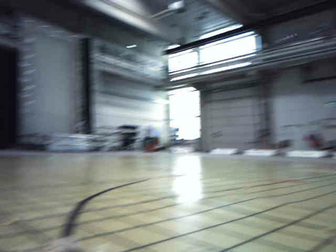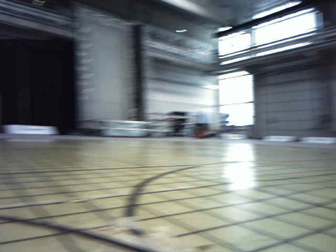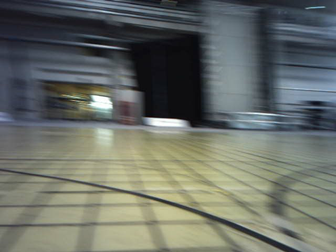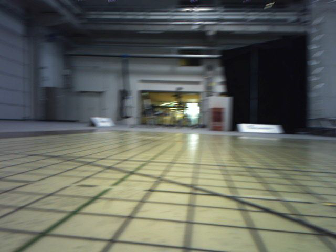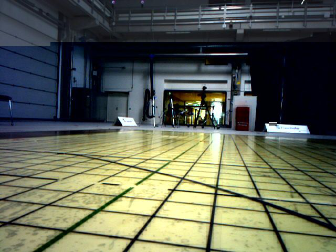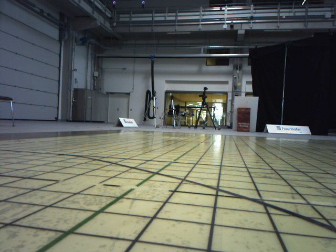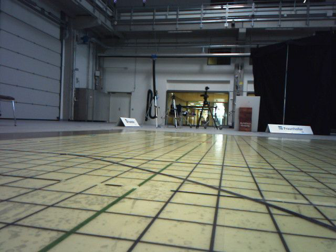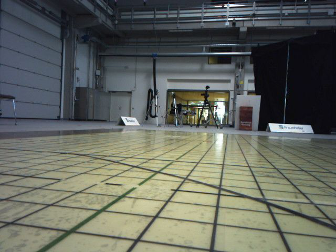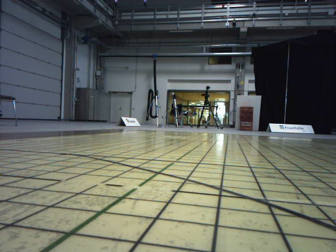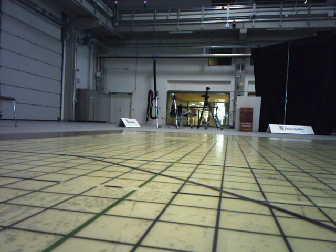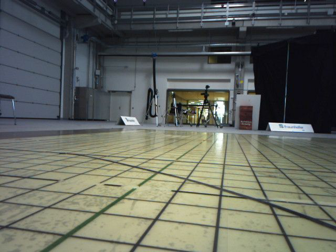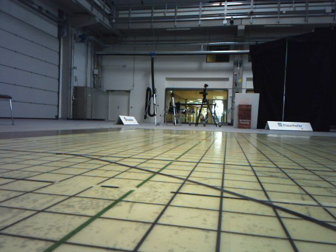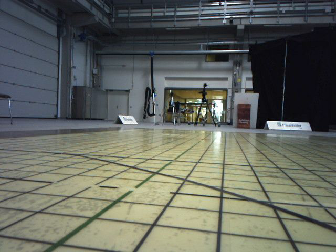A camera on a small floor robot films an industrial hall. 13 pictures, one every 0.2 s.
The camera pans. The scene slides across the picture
to the right.
The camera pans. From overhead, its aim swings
counterclockwise.
0.0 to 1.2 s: The camera pans to its left, which is counterclockwise from overhead, by about 60 degrees.
1.2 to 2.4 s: The camera shifts only a little, or ends up much as it began.
The film runs forward here.
